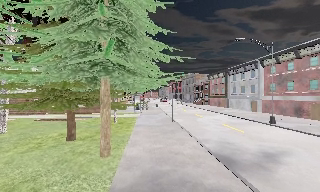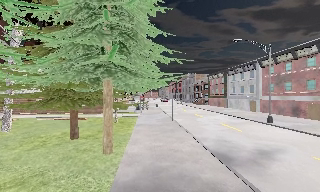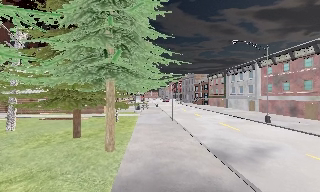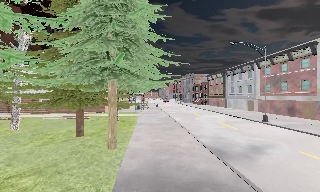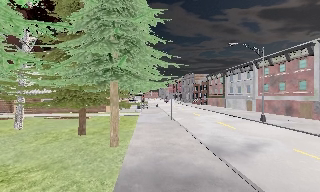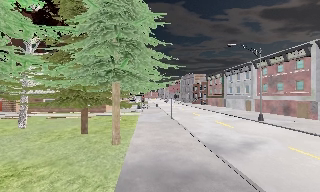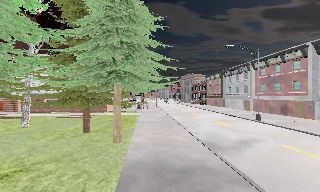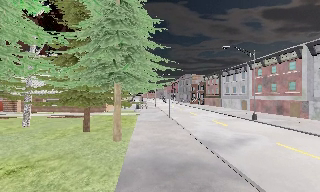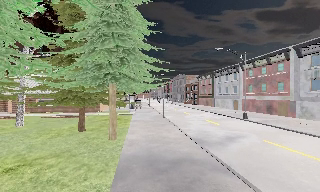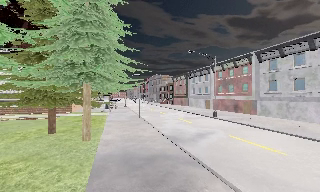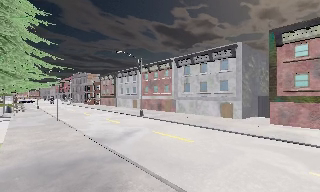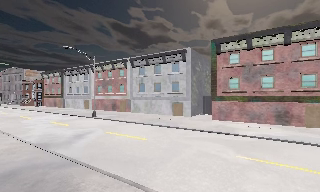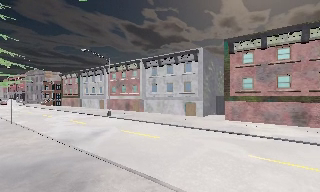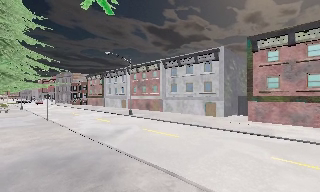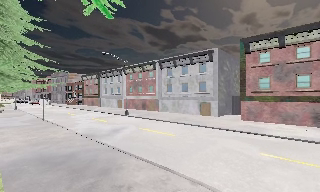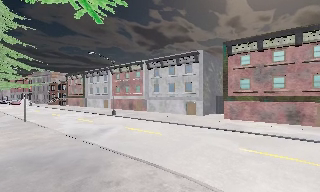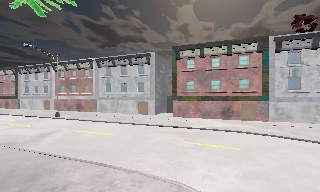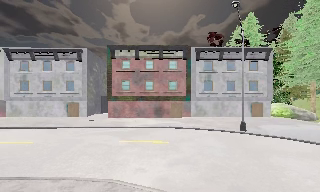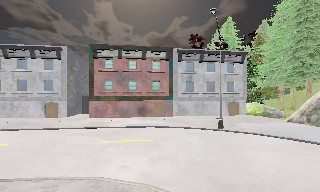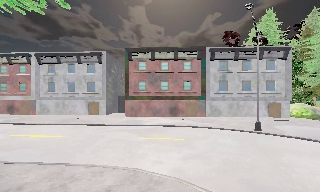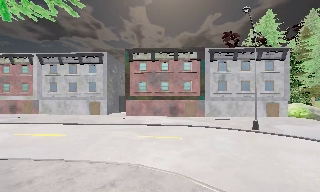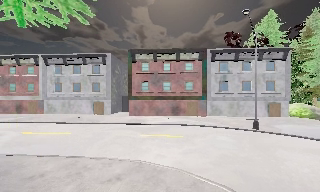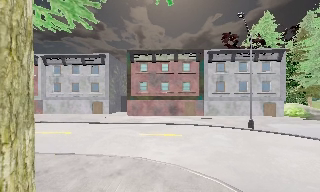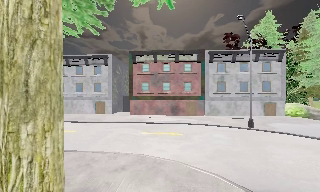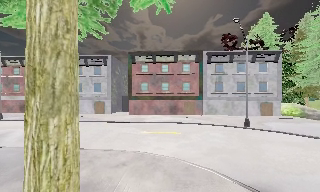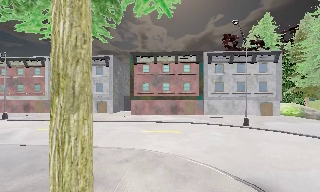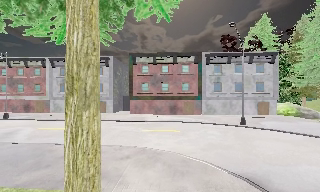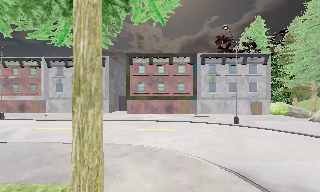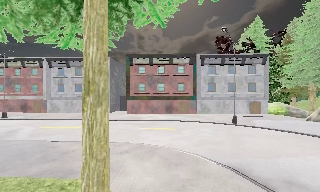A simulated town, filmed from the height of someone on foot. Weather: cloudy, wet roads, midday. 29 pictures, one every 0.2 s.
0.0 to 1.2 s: The camera travels backward, about 2 m, so what stands in front gets smaller.
1.2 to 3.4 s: The camera pans to its right, which is clockwise from overhead, by about 85 degrees. It travels backward, about 3.5 m.
3.4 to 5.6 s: The camera travels backward, about 3.5 m, so what stands in front gets smaller.
The film runs backward here.
